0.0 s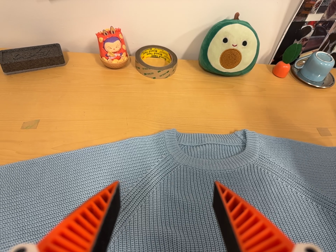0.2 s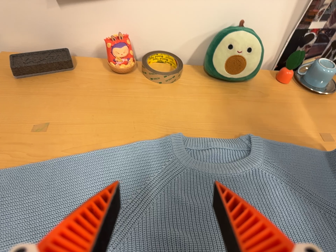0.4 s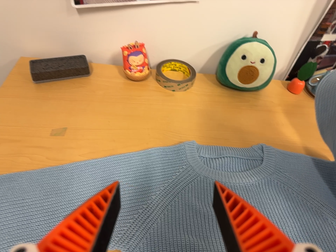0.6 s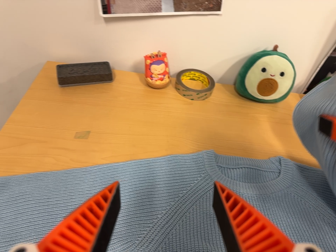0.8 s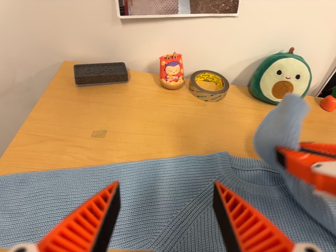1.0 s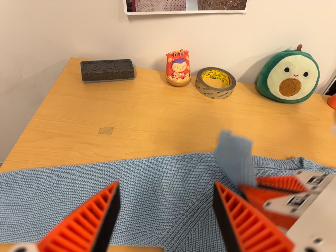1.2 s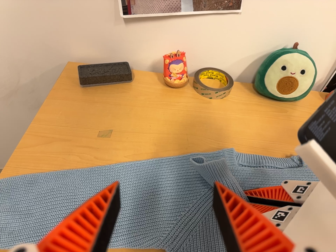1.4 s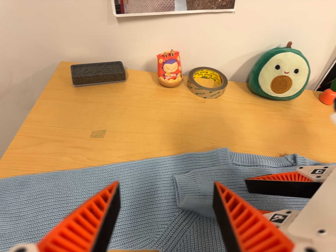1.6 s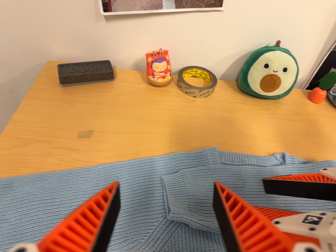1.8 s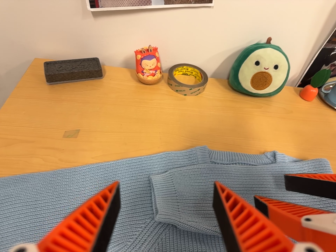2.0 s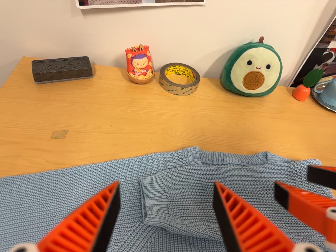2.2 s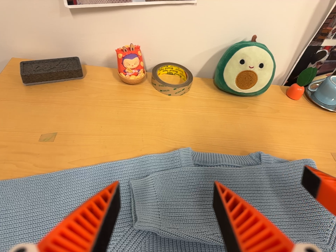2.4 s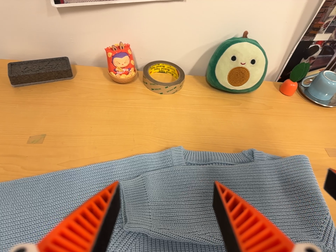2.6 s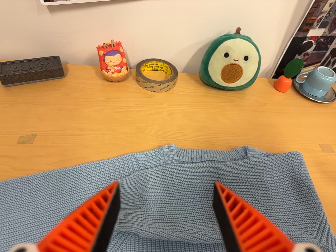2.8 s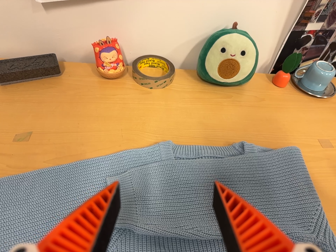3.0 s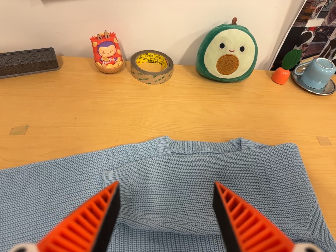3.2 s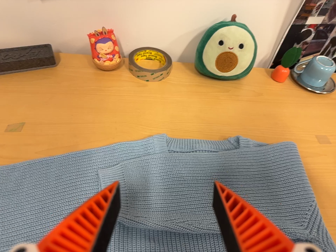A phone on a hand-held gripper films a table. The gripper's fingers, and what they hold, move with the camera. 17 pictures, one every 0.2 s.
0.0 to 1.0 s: The camera travels to its left, about 8 cm, so close, fixed things drift to the right.
1.0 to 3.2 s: The camera travels to its right and forward, about 12 cm, so close, fixed things drift to the left.
The film runs forward here.
